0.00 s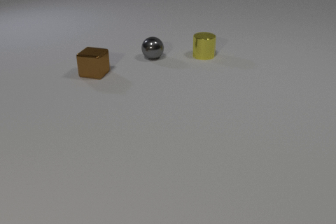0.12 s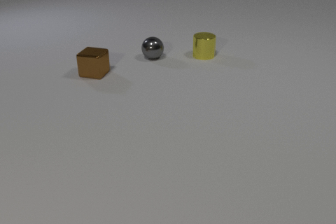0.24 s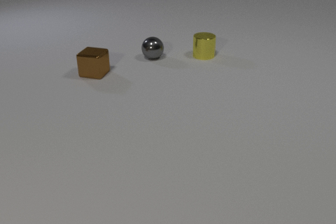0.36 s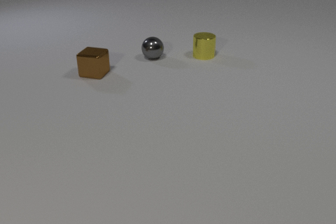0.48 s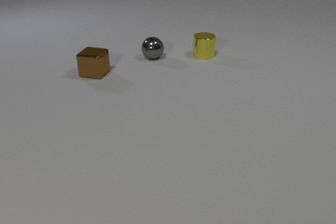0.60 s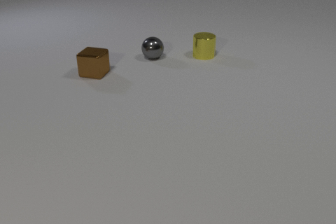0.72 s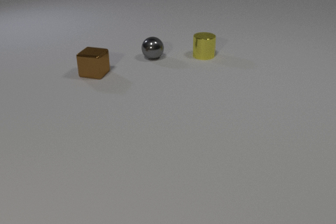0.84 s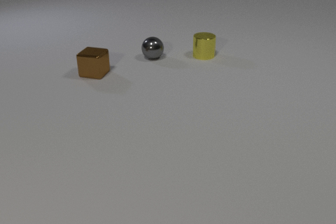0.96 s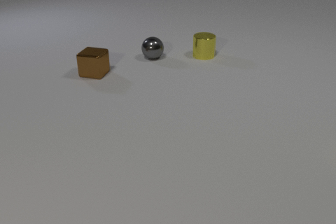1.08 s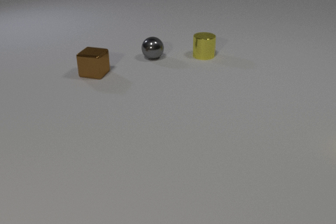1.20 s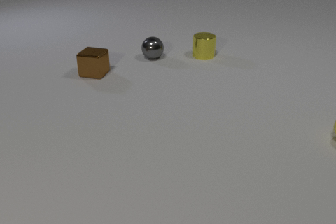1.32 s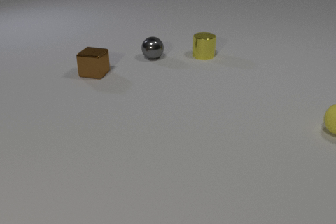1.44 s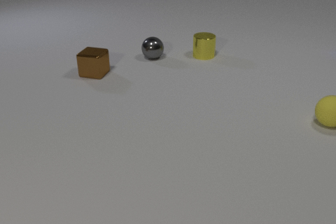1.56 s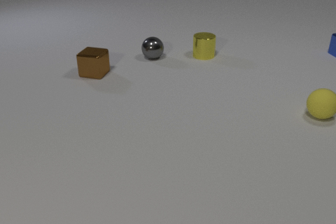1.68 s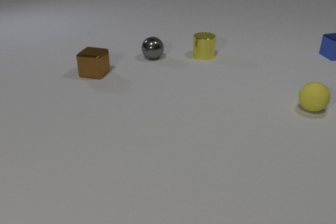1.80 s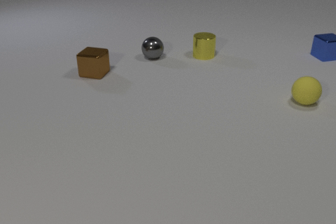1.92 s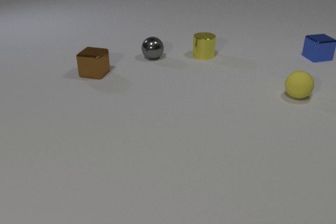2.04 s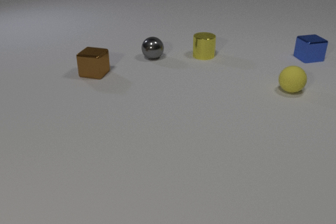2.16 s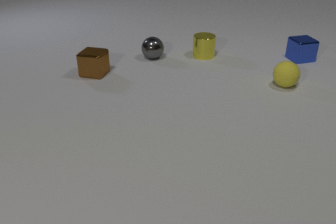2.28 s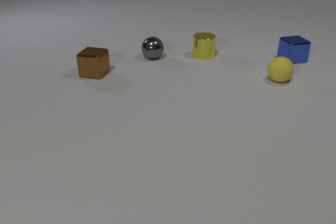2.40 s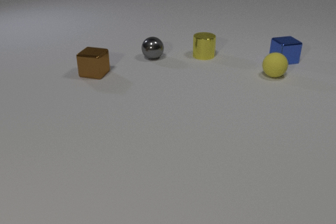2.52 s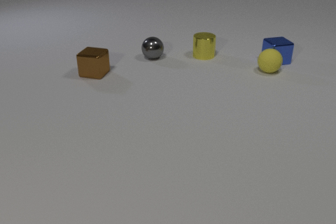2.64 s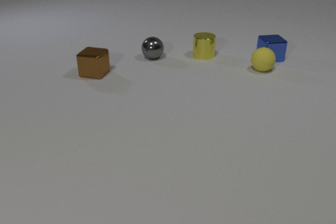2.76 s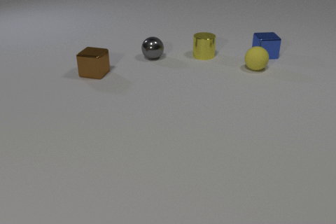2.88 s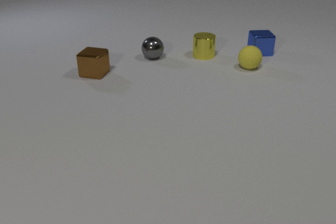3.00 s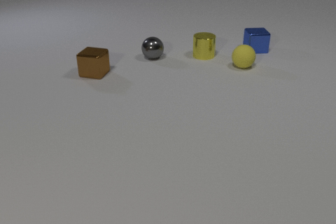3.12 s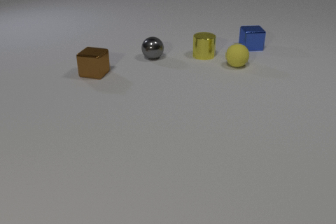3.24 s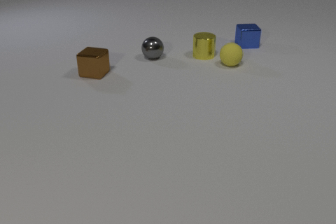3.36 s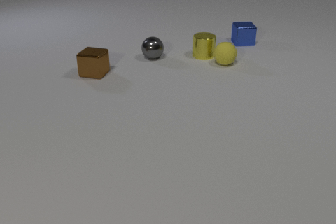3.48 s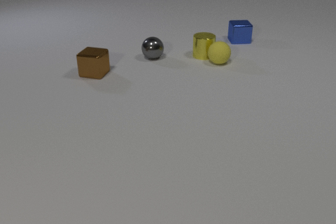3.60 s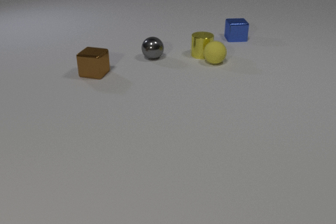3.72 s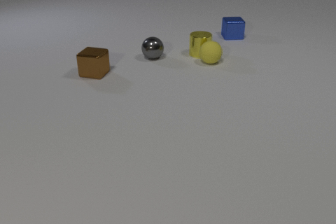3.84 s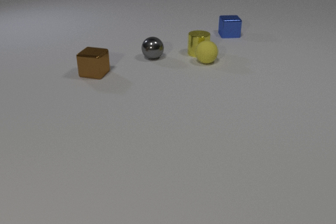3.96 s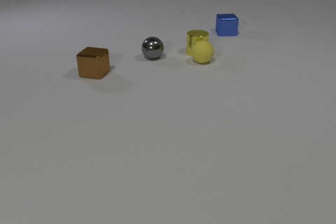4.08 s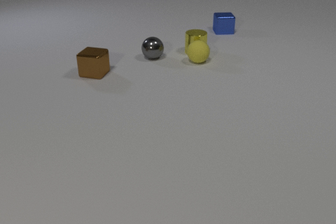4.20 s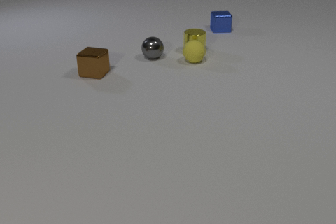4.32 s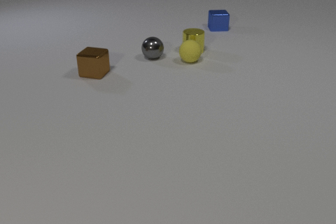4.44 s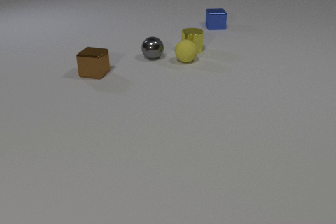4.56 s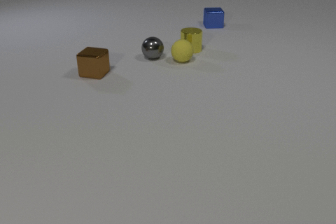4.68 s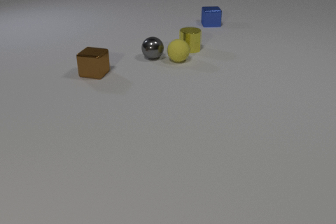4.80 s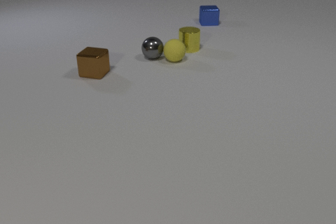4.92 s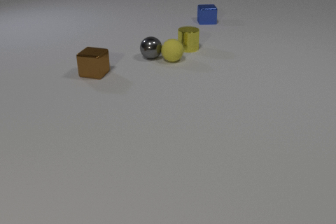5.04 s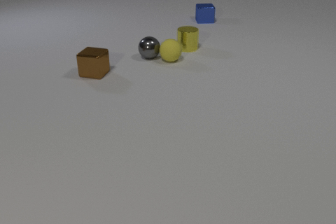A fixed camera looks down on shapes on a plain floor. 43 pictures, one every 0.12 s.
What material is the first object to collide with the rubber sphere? metal.
What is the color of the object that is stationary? brown.
Are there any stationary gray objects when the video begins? yes.
0.00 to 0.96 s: Next to nothing moves.
0.96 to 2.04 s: The yellow rubber sphere comes in at the right edge, rolls away from the camera and to the left. The blue metal cube comes in at the right edge, slides to the left and toward the camera.
2.04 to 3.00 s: The yellow rubber sphere rolls to the left and away from the camera. The blue metal cube slides to the left. The yellow rubber sphere and the blue metal cube collide.
3.00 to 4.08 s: The yellow rubber sphere rolls to the left. The blue metal cube slides away from the camera and to the left. The yellow metal cylinder slides away from the camera and to the left. The yellow rubber sphere and the yellow metal cylinder collide.
4.08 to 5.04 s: The yellow rubber sphere rolls to the left. The blue metal cube slides away from the camera and to the left. The yellow metal cylinder slides away from the camera and to the left. The yellow rubber sphere and the gray metal sphere collide.
